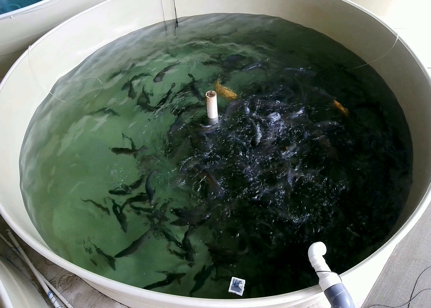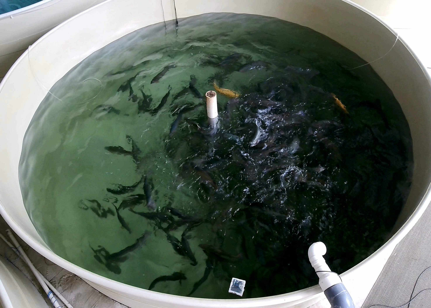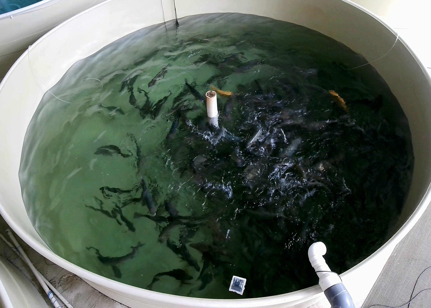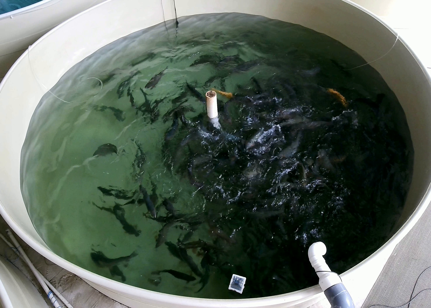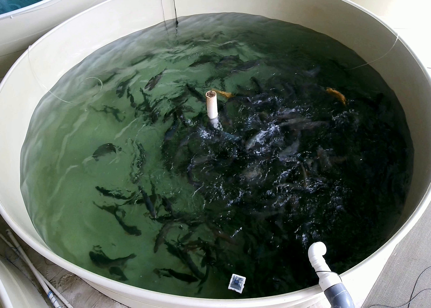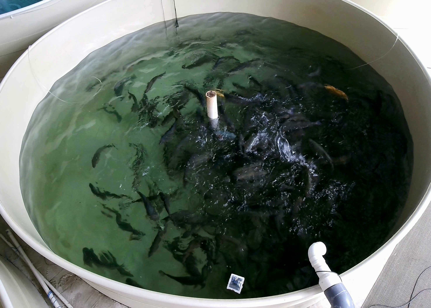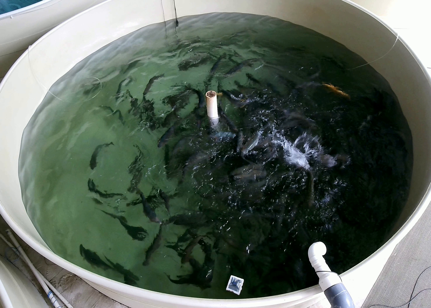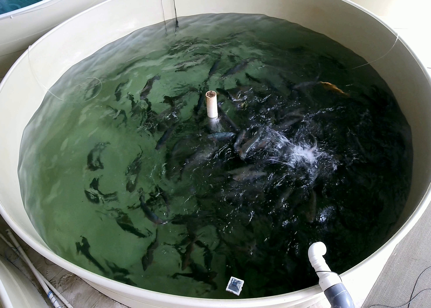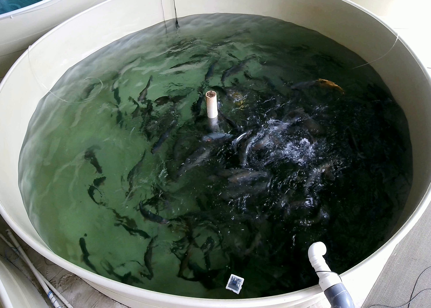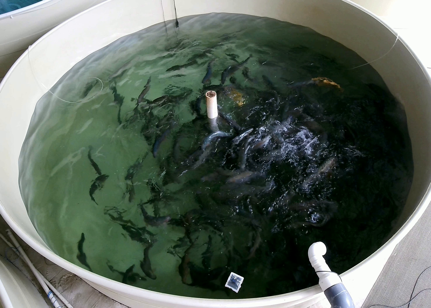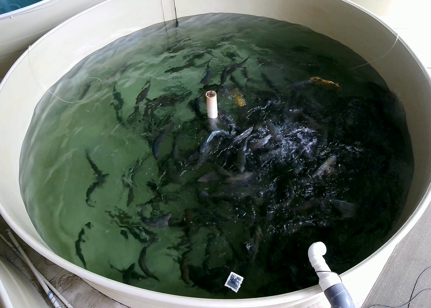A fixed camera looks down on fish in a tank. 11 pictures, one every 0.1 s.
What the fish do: Strong feeding.
